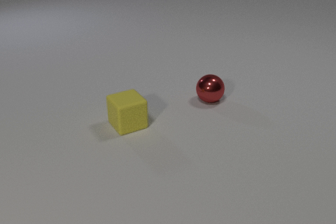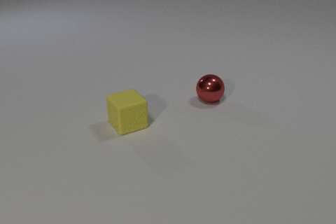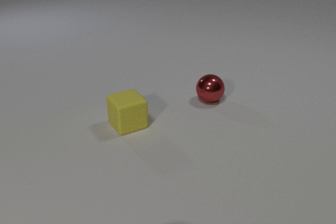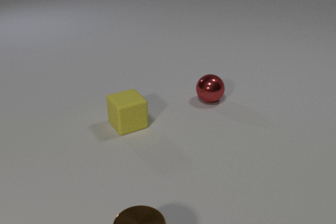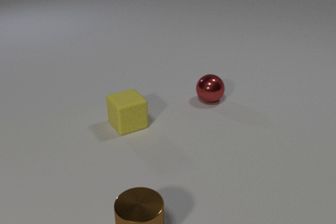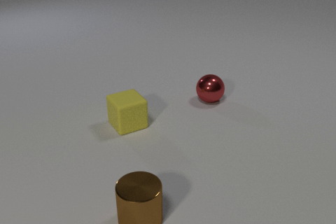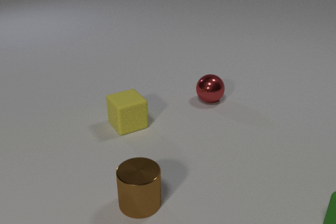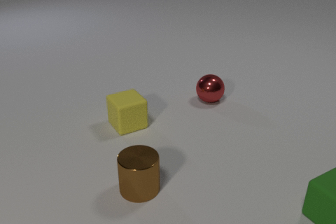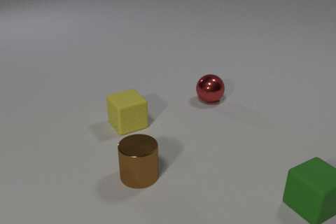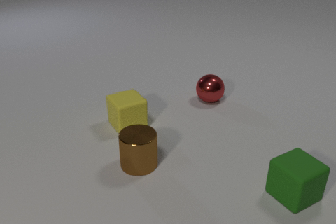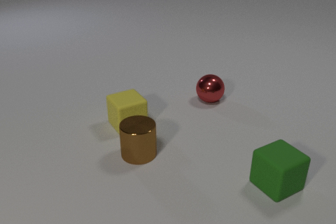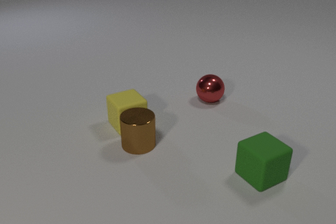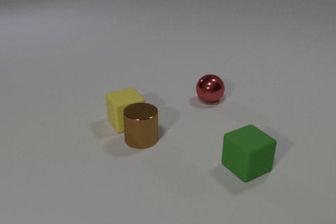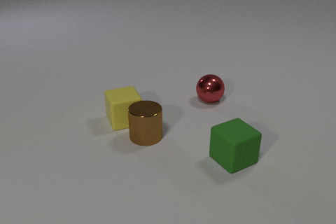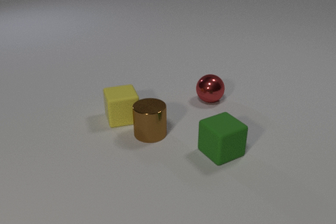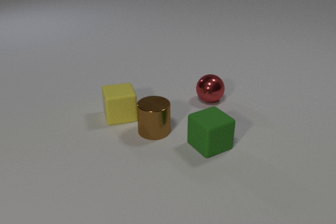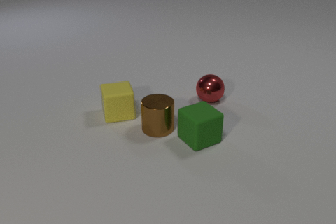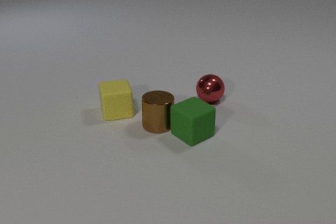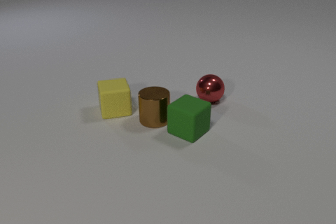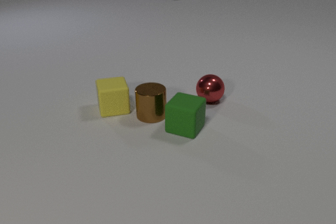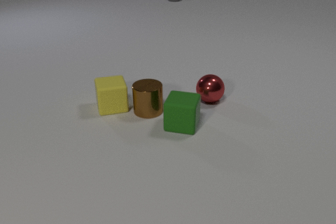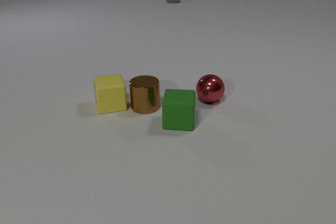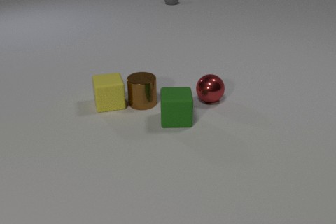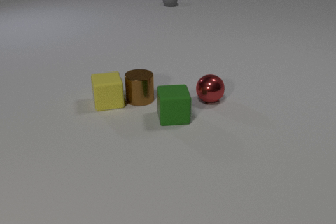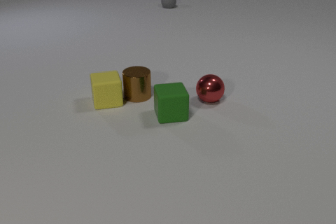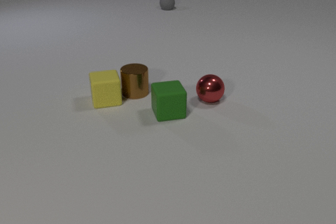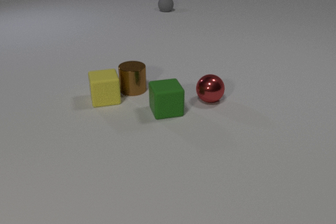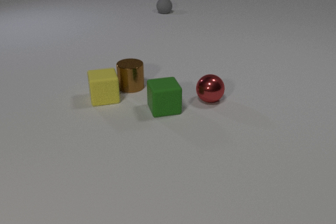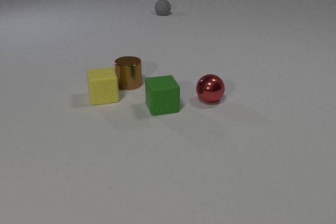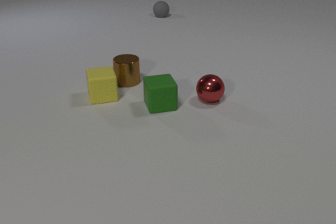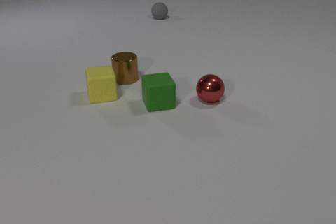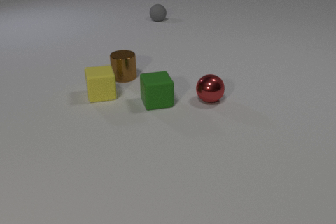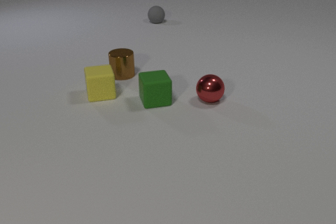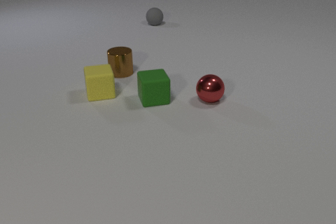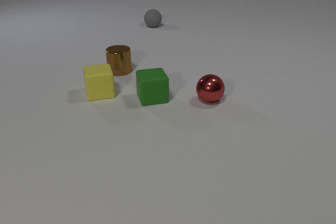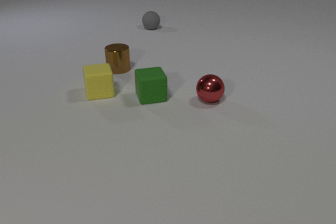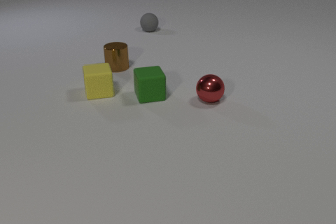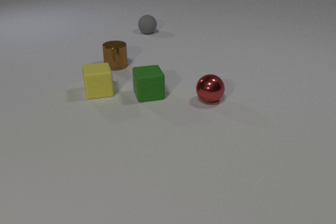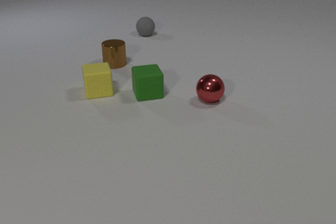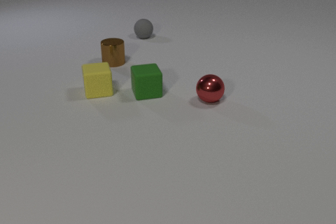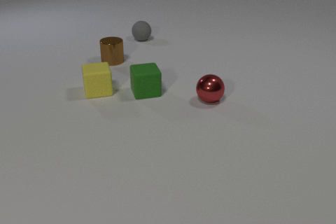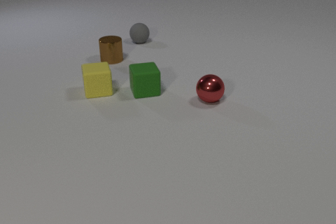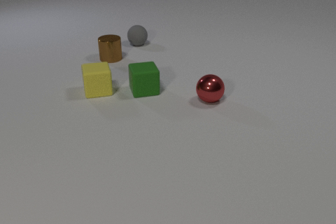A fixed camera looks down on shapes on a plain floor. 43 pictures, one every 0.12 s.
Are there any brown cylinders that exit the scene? no.
Are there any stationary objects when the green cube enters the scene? yes.
How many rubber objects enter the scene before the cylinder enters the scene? 0.
0.00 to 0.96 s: The brown metal cylinder comes in at the bottom edge, slides away from the camera. The green rubber cube comes in at the right edge, slides to the left and away from the camera.
0.96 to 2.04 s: The brown metal cylinder slides away from the camera. The yellow rubber cube slides away from the camera and to the left. The green rubber cube slides to the left and away from the camera. The brown metal cylinder and the yellow rubber cube collide. The brown metal cylinder and the green rubber cube collide.
2.04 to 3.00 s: The brown metal cylinder slides away from the camera. The yellow rubber cube slides away from the camera. The gray rubber sphere comes in at the top edge, rolls toward the camera. The green rubber cube slides away from the camera and to the left, spins so that its near face slides to the right, counterclockwise seen from above.
3.00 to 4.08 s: The brown metal cylinder slides away from the camera. The yellow rubber cube slides away from the camera. The gray rubber sphere rolls toward the camera. The green rubber cube slides away from the camera and to the left.
4.08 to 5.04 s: The brown metal cylinder slides away from the camera. The gray rubber sphere rolls toward the camera. The green rubber cube slides away from the camera and to the left.
